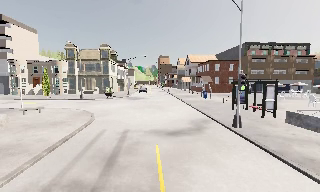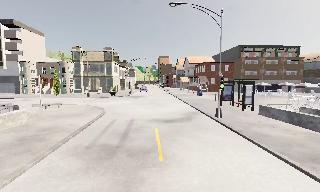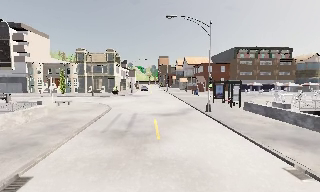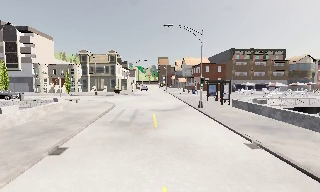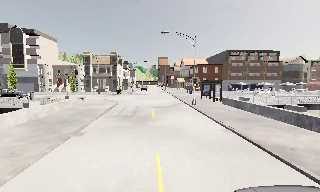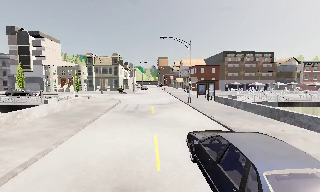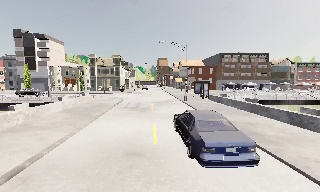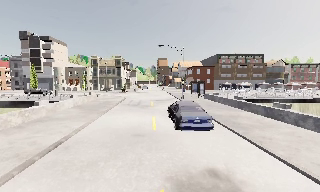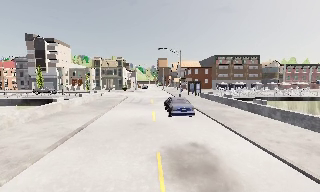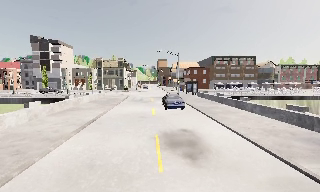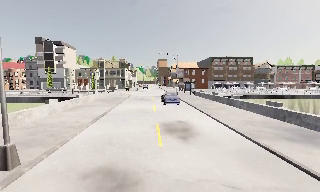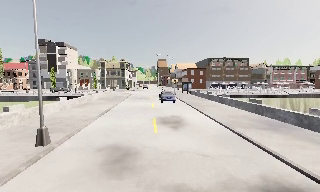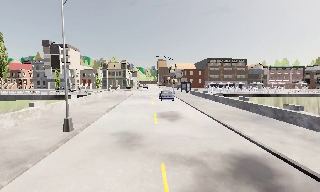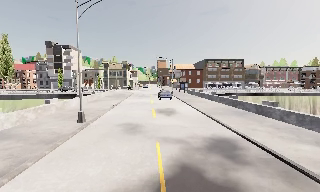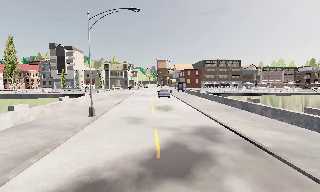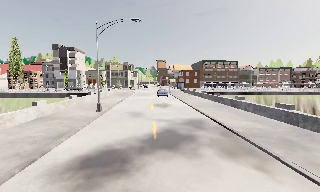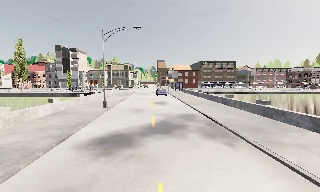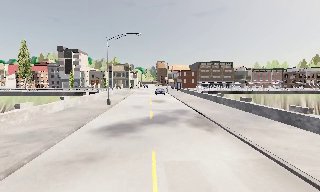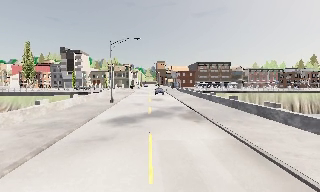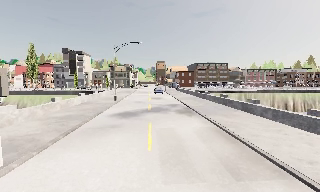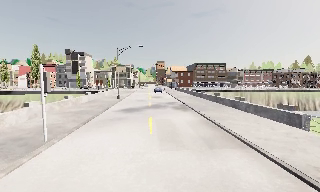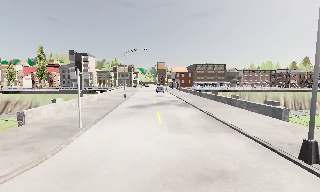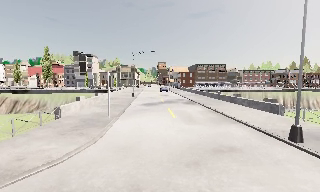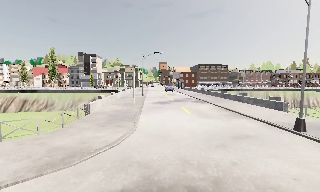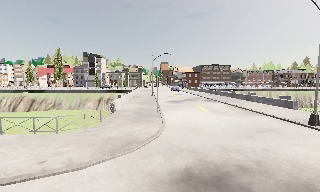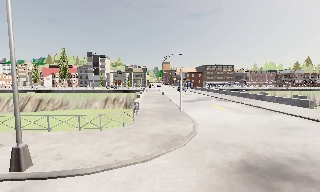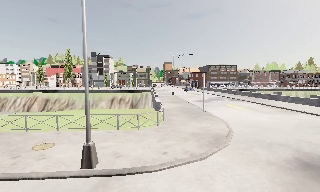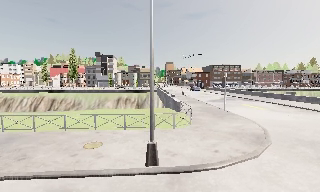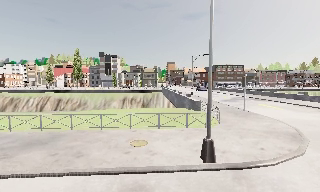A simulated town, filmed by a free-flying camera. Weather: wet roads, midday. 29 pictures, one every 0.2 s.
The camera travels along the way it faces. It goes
backward.
0.0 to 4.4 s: The camera travels backward, about 45 m, so what stands in front gets smaller.
4.4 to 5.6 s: The camera travels to its left, about 11 m, so close, fixed things drift to the right.
The film runs forward here.
